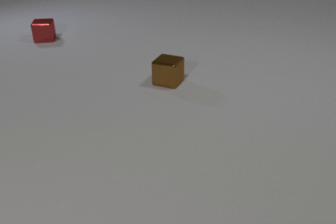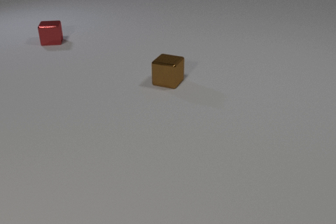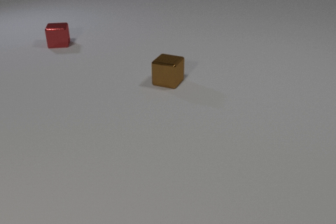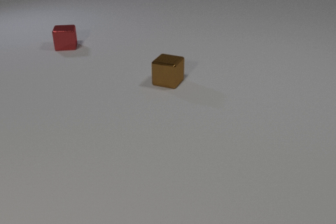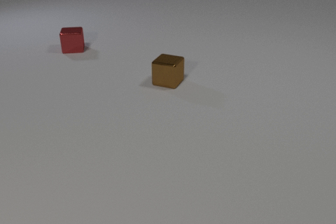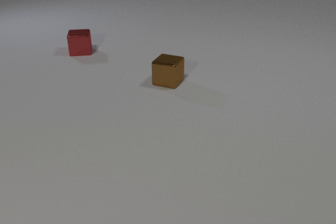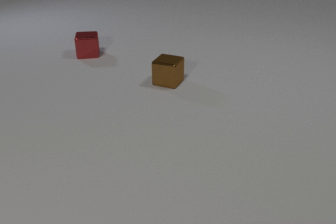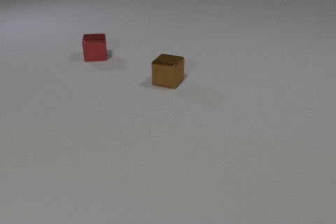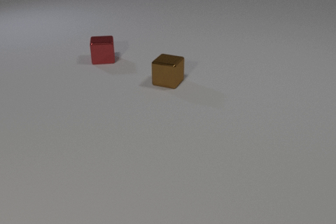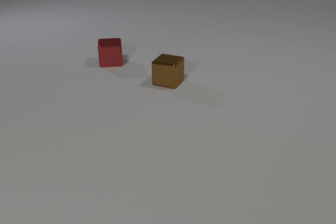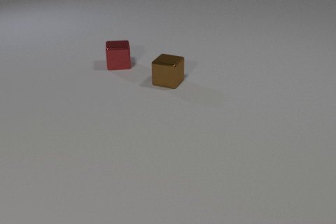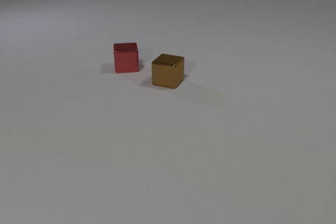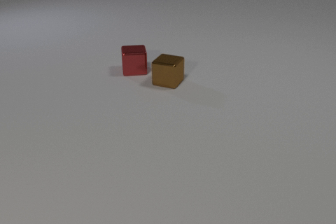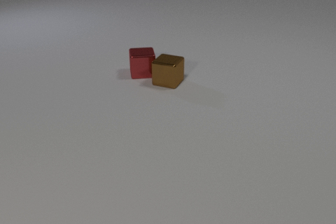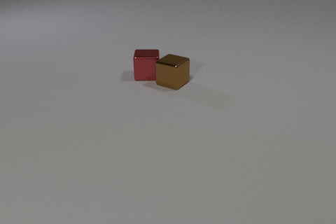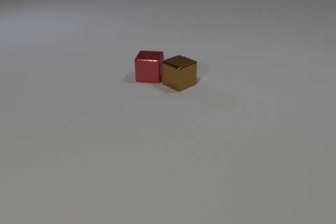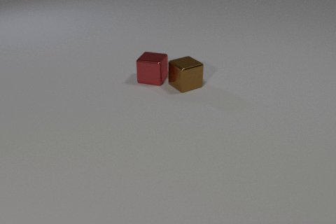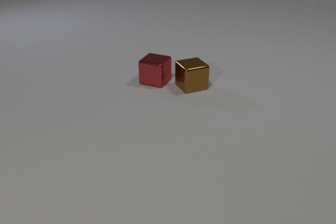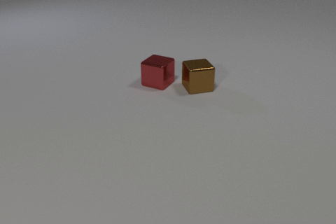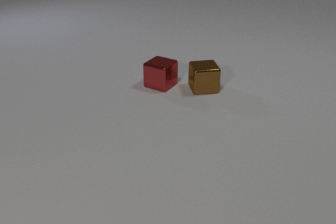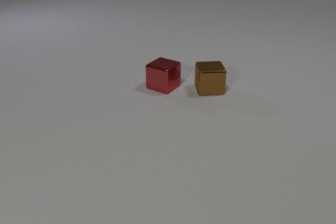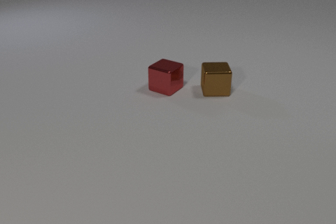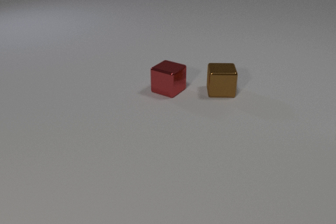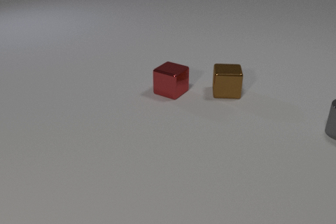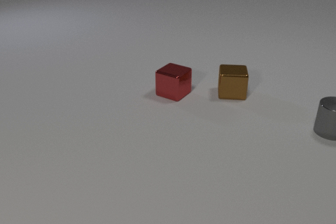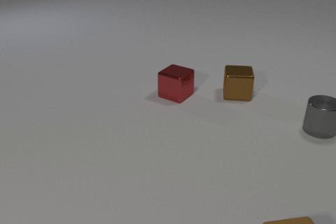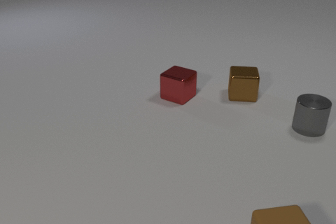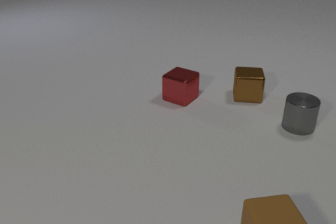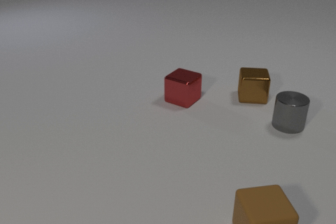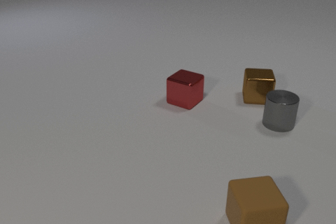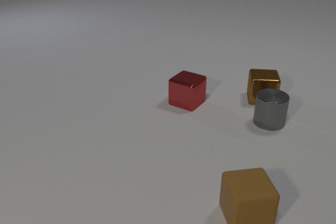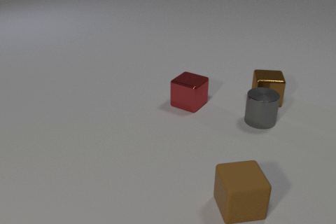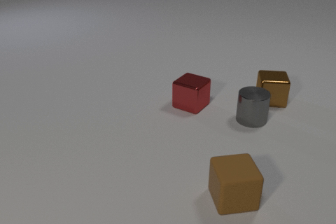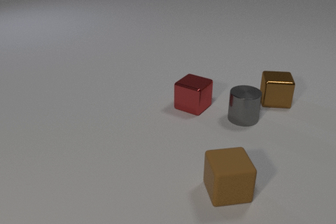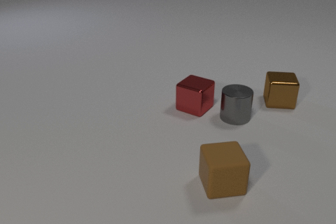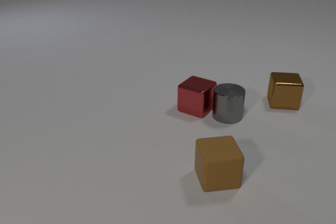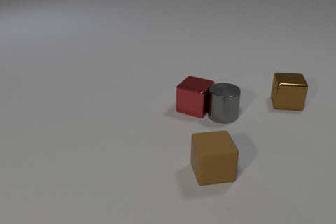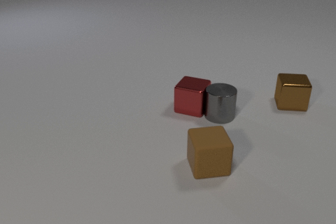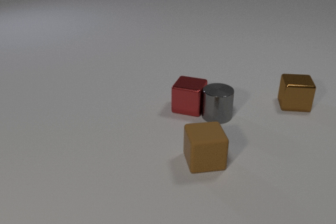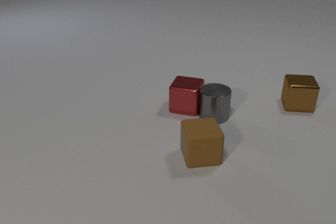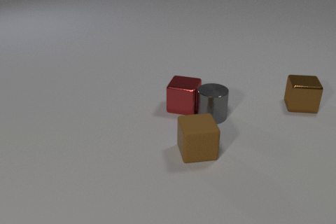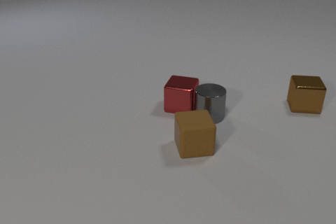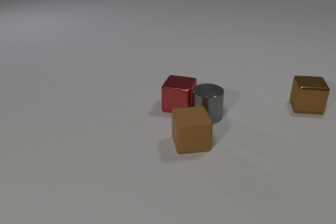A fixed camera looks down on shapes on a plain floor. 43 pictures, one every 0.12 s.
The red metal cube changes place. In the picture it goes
toward the camera.
The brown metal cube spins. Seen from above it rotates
clockwise.
0.00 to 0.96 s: The red metal cube slides toward the camera and to the right.
0.96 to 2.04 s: The red metal cube slides toward the camera and to the right, spins so that its near face slides to the left, clockwise seen from above. The brown metal cube slides to the right, spins clockwise seen from above by about 45 degrees, its near face sliding to the left. The red metal cube and the brown metal cube collide.
2.04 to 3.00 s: The red metal cube slides toward the camera and to the right. The brown metal cube slides to the right, spins so that its near face slides to the left, clockwise seen from above. The gray metal cylinder comes in at the right edge, slides to the left. The brown rubber cube comes in at the bottom edge.
3.00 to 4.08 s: The red metal cube slides toward the camera and to the right. The brown metal cube slides to the right. The gray metal cylinder slides to the left. The brown rubber cube slides away from the camera and to the left.
4.08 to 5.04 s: The red metal cube slides to the left. The brown metal cube slides to the right. The gray metal cylinder slides to the left. The brown rubber cube slides away from the camera and to the left. The red metal cube and the gray metal cylinder collide.
Are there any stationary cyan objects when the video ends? no.
How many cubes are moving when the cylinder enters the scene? 2.
What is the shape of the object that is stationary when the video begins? cube.
